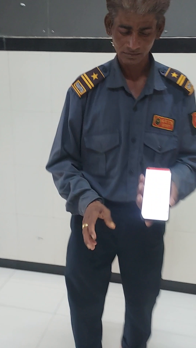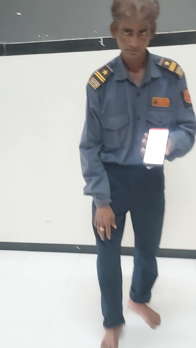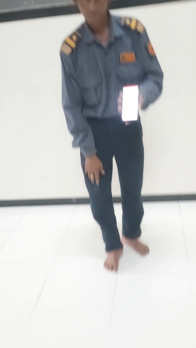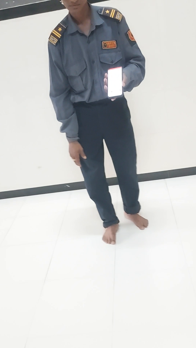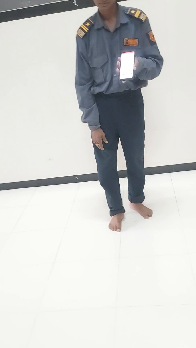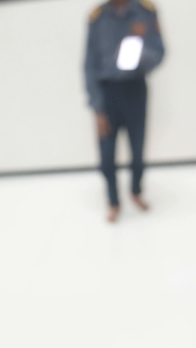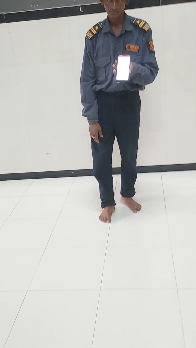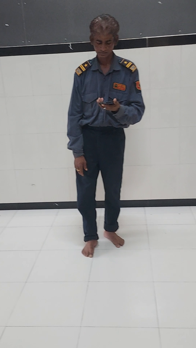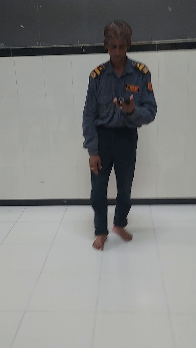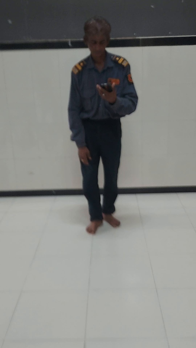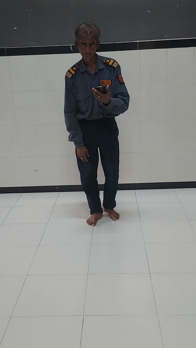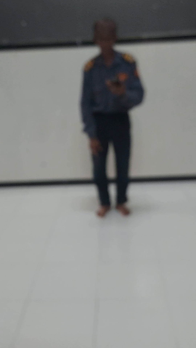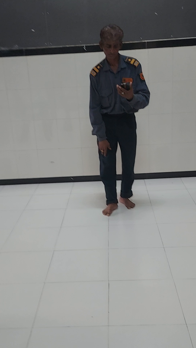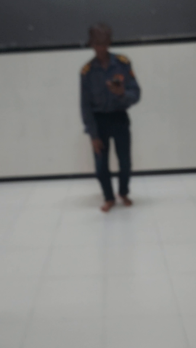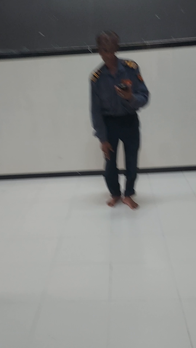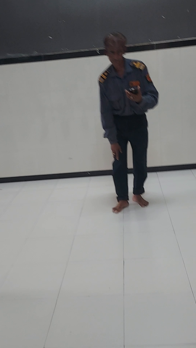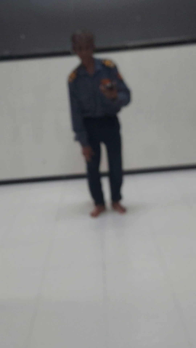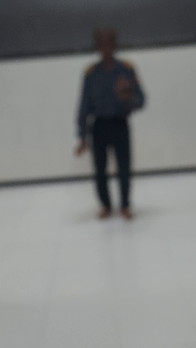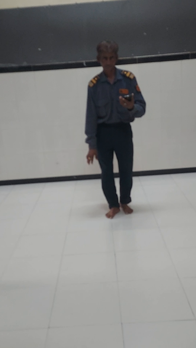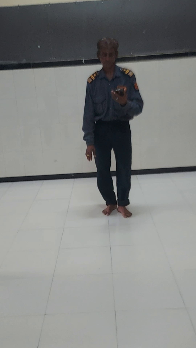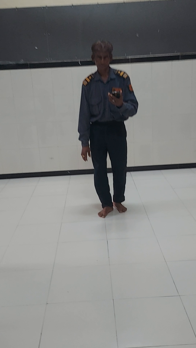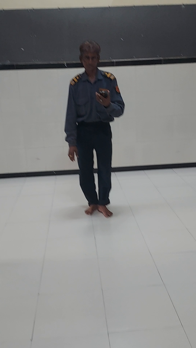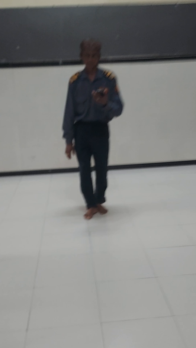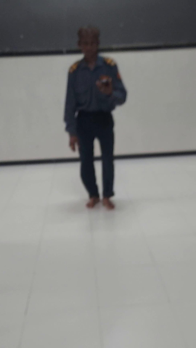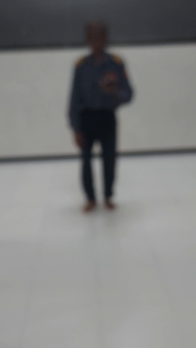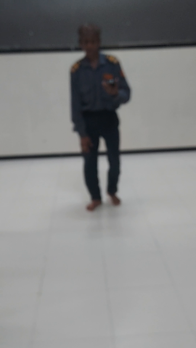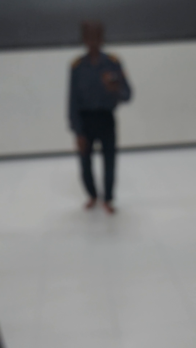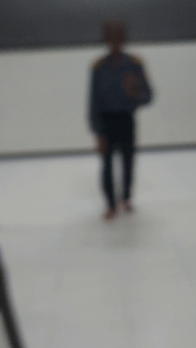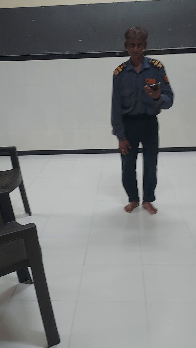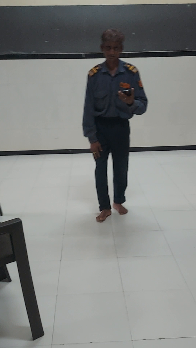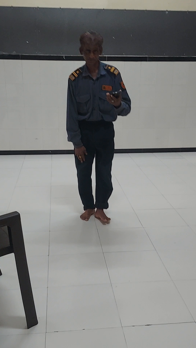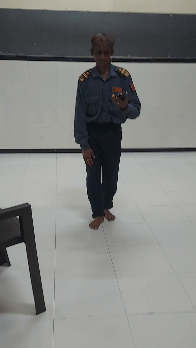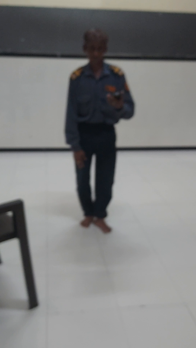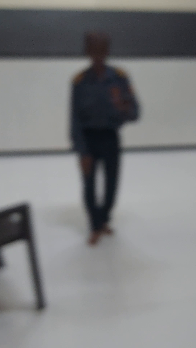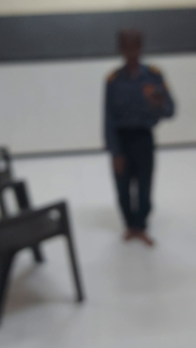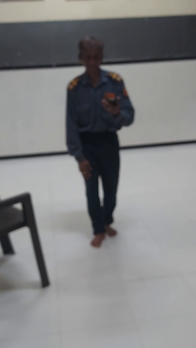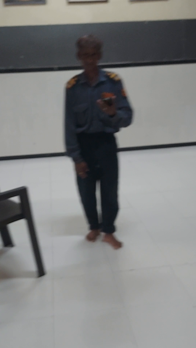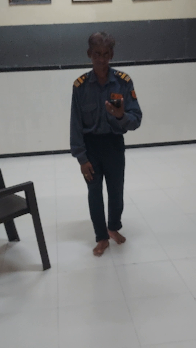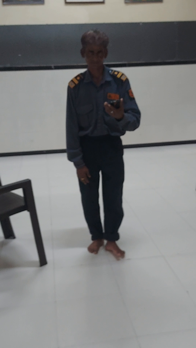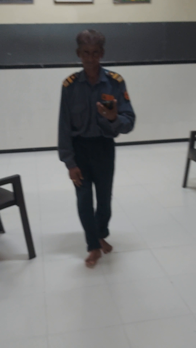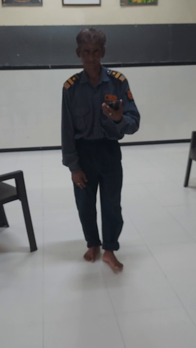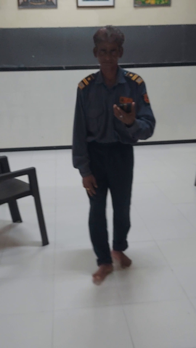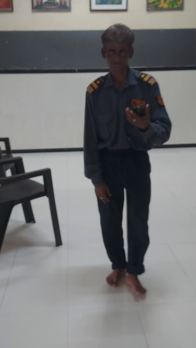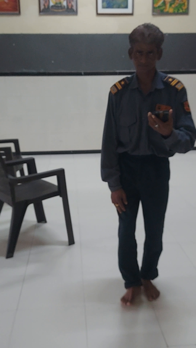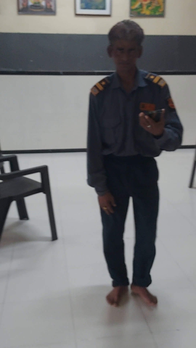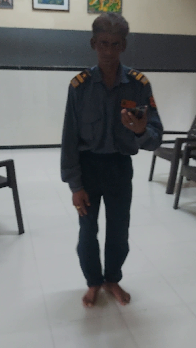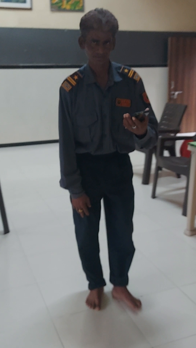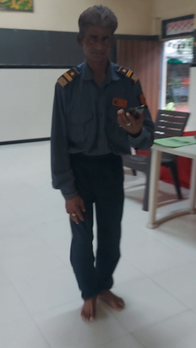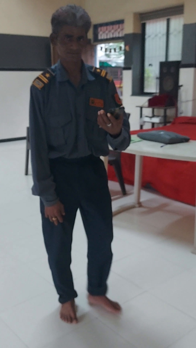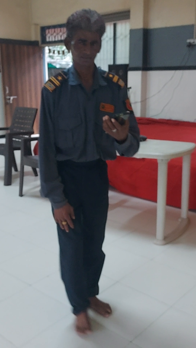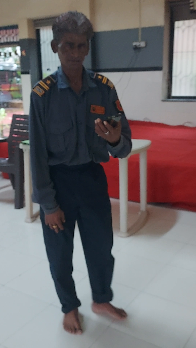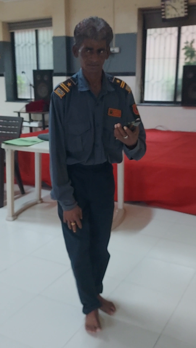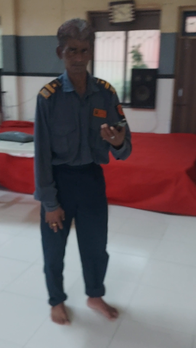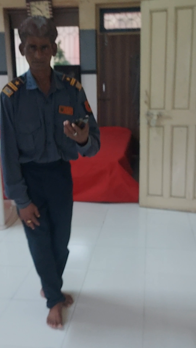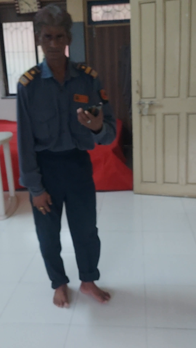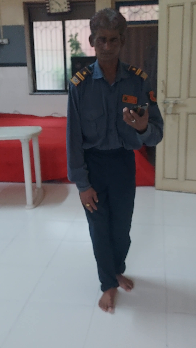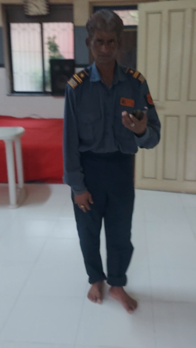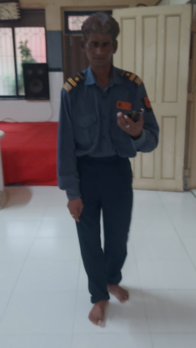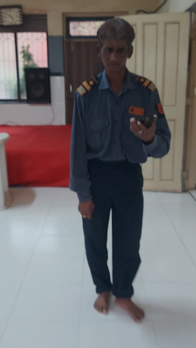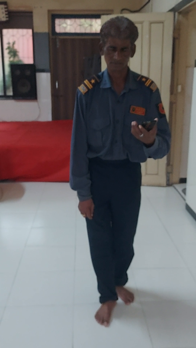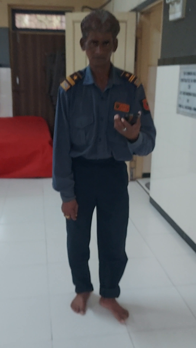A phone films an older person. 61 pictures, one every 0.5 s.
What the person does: Walking.
